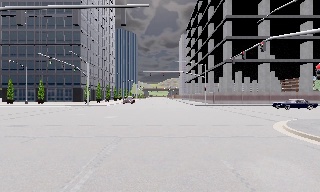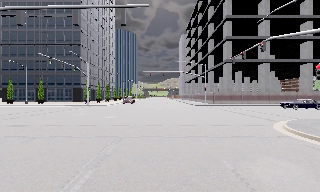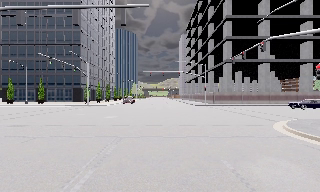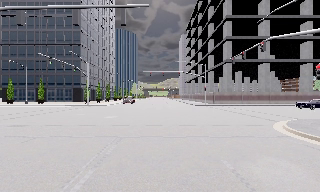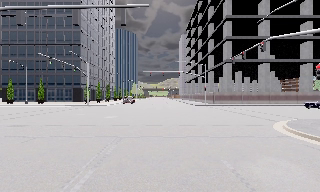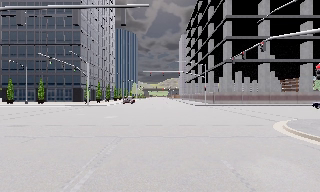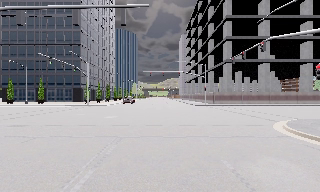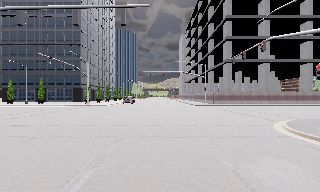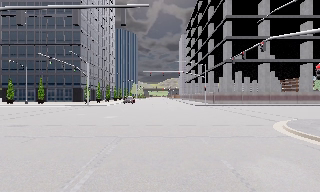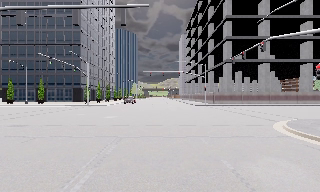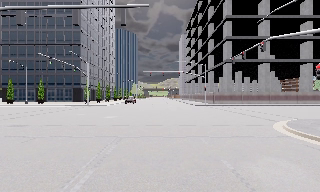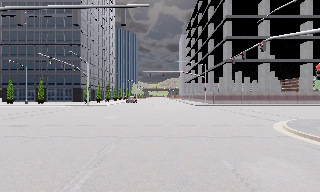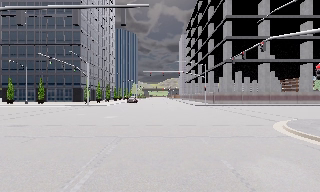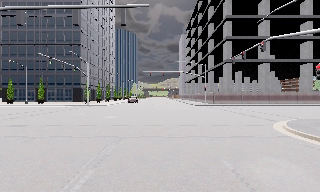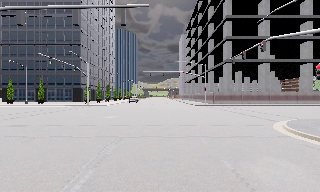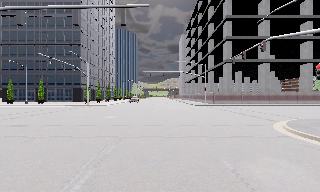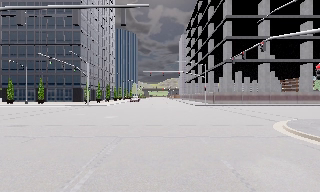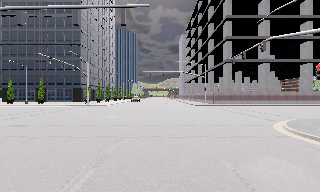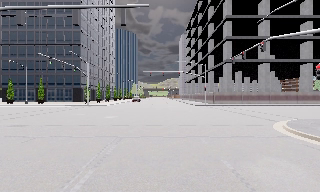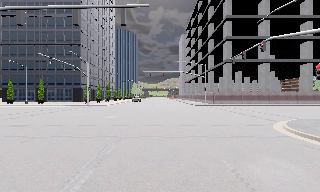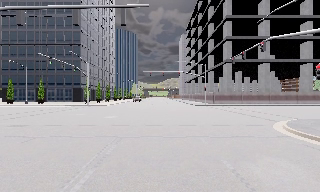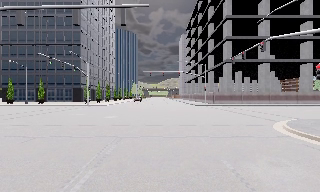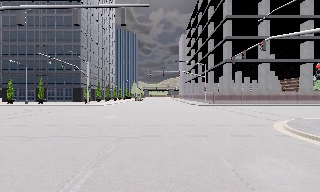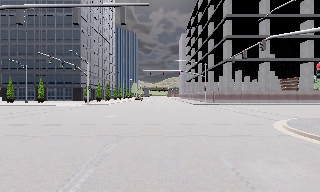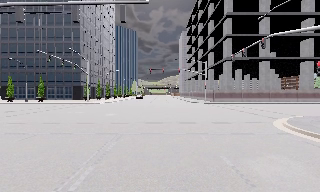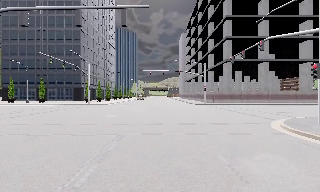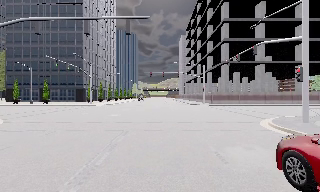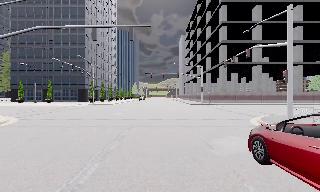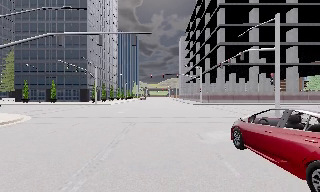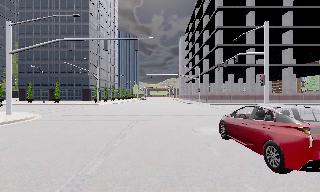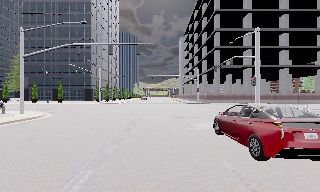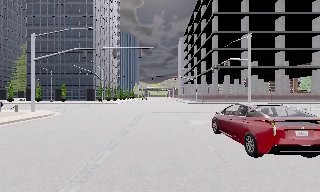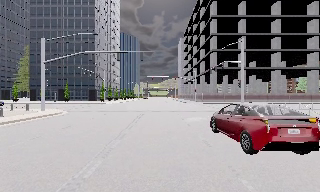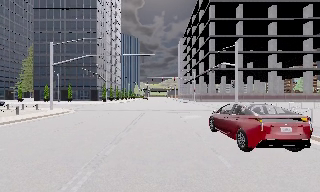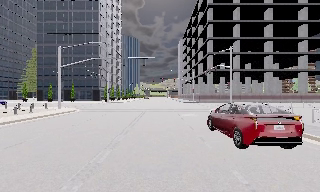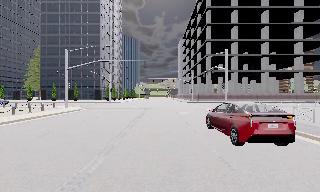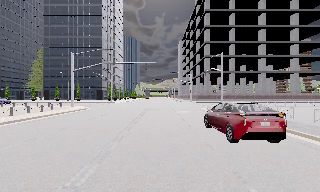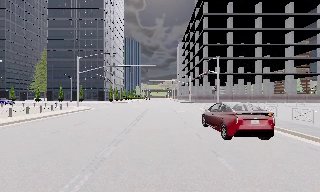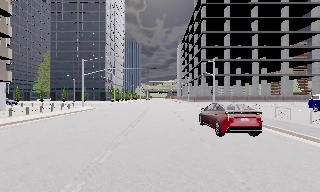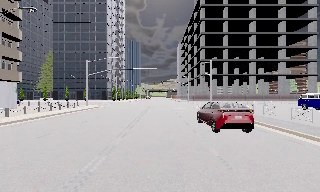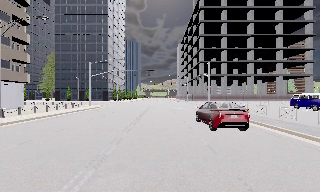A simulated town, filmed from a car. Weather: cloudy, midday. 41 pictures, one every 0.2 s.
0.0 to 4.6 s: The camera keeps its place and its aim.
4.6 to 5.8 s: The camera travels backward, about 4.5 m, so what stands in front gets smaller. It gains speed.
5.8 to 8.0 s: The camera travels backward, about 15 m, so what stands in front gets smaller.
The film runs backward here.
